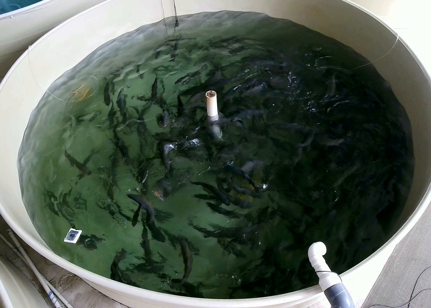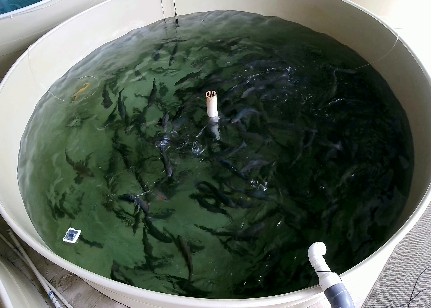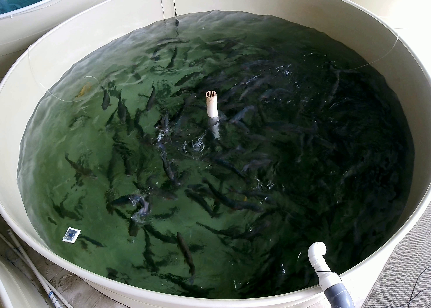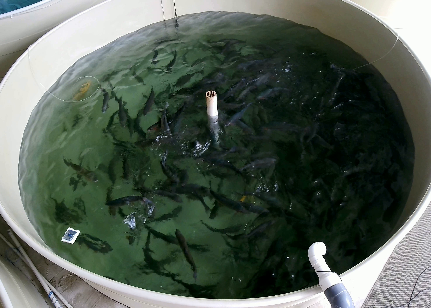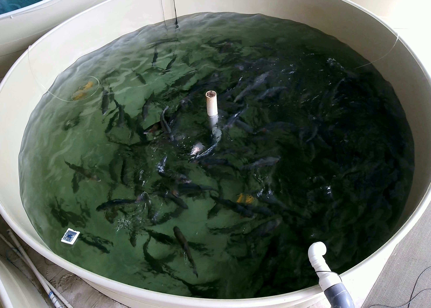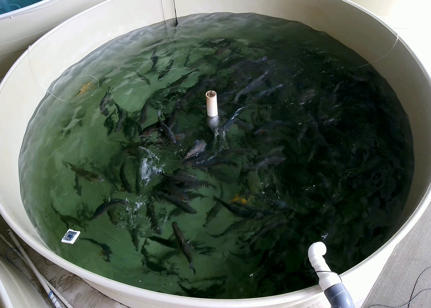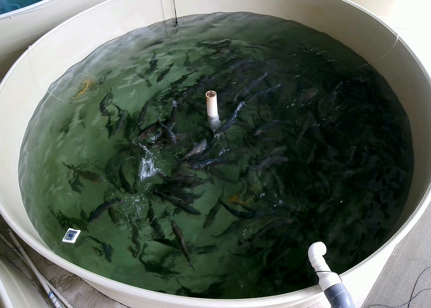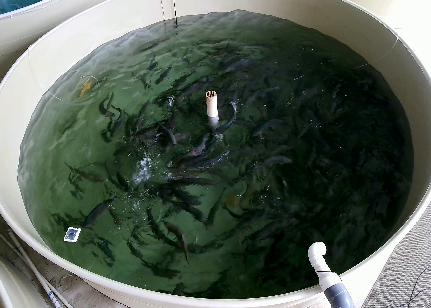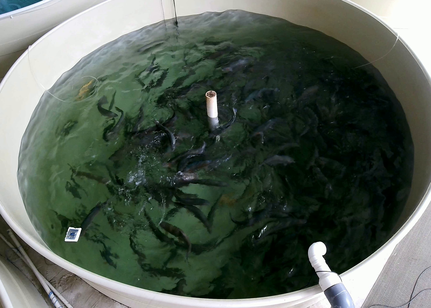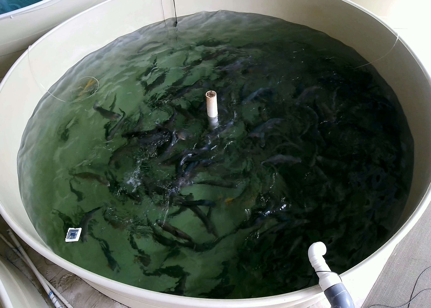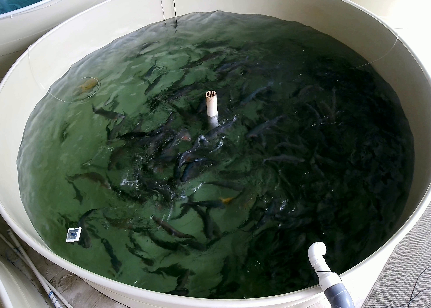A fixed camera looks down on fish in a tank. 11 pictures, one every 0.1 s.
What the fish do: Foraging.
